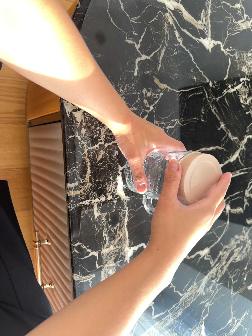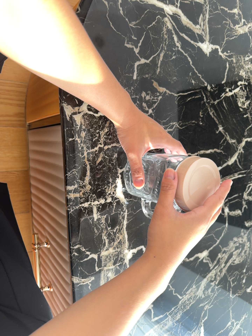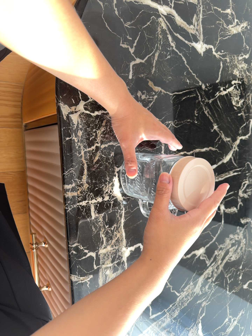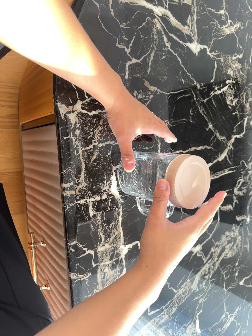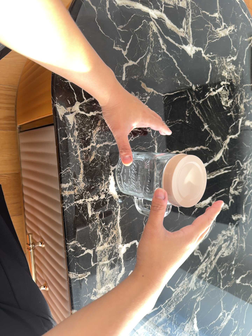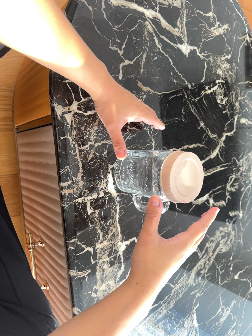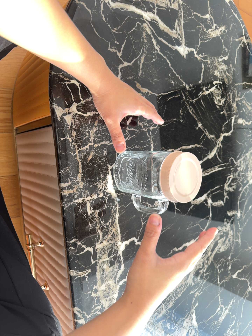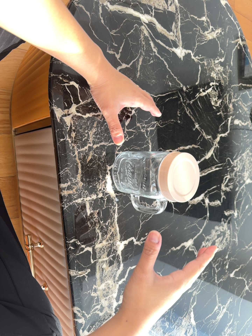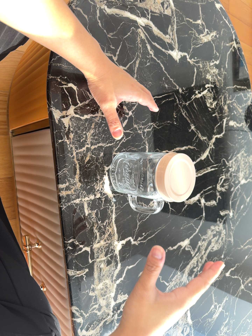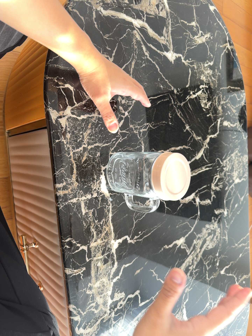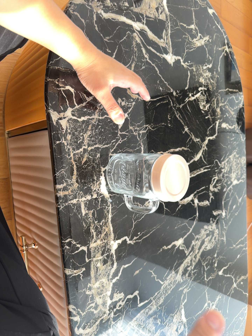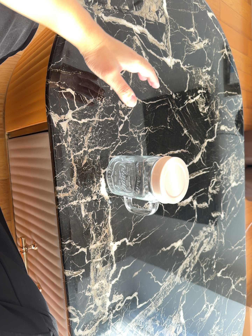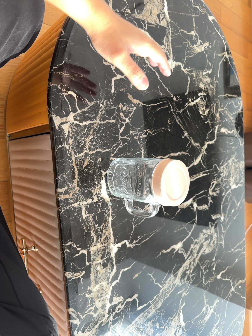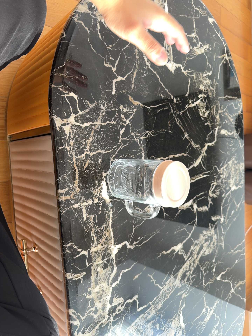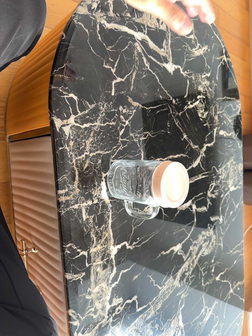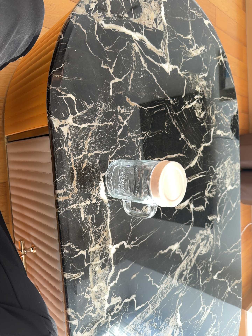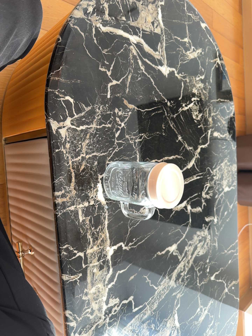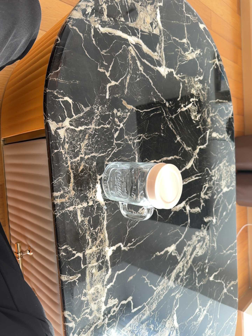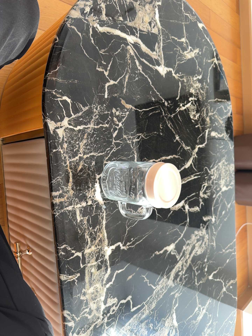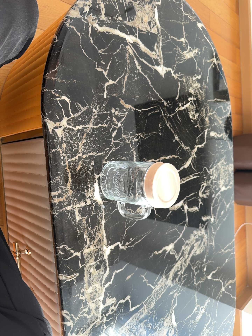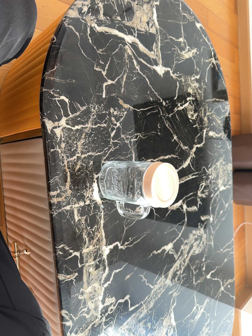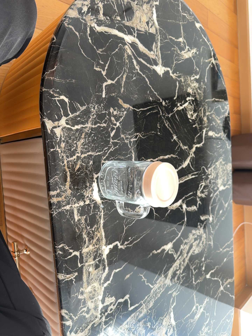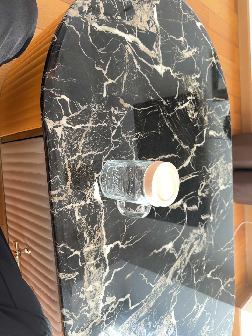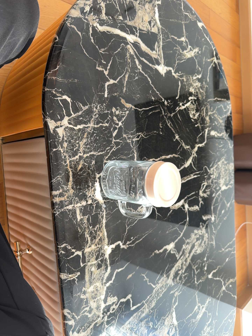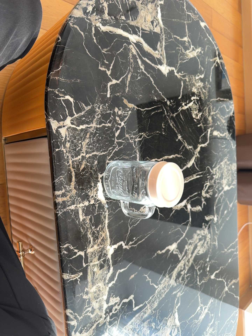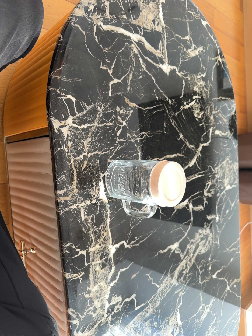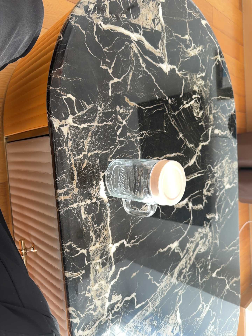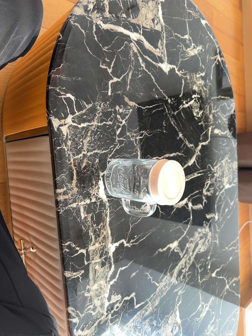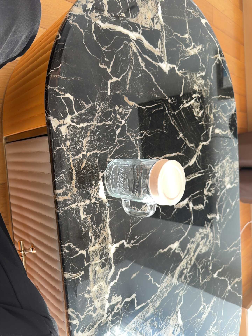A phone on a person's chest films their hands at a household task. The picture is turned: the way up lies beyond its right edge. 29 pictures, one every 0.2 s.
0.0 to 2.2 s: The camera travels backward, about 6 cm, so what stands in front gets smaller.
2.2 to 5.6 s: The camera shifts only a little, or ends up much as it began.
The film runs backward here.
